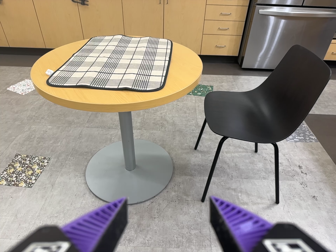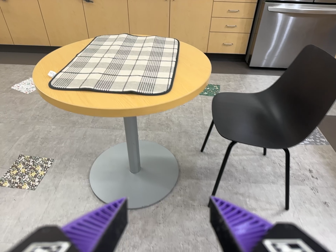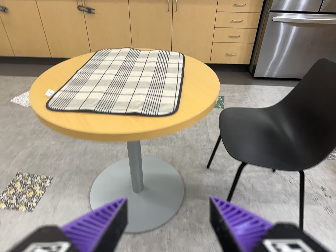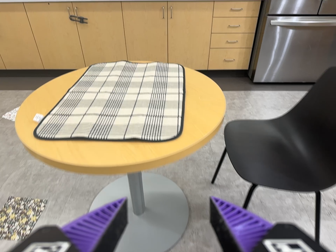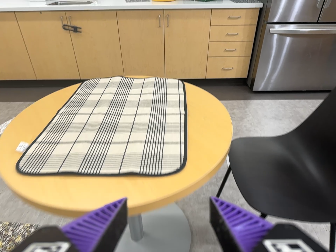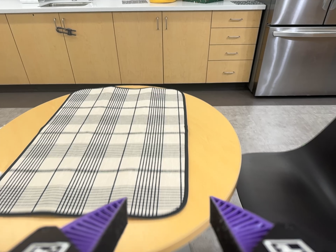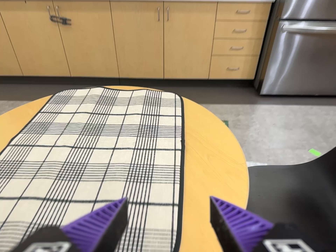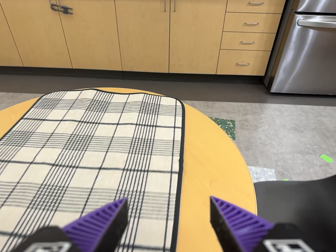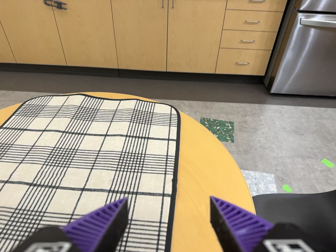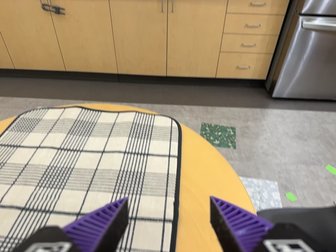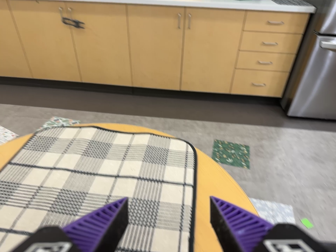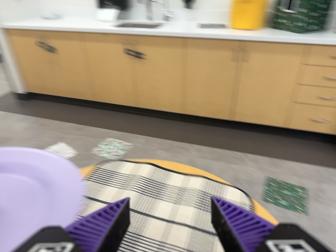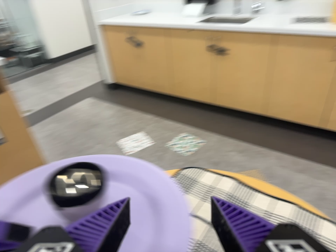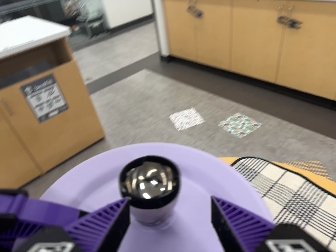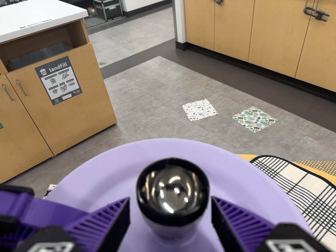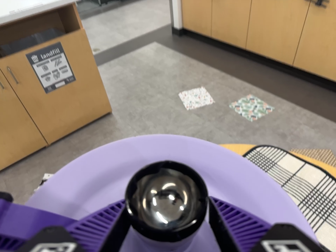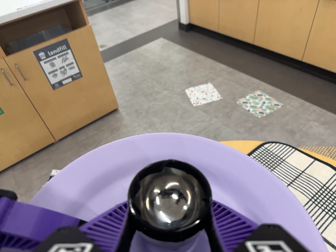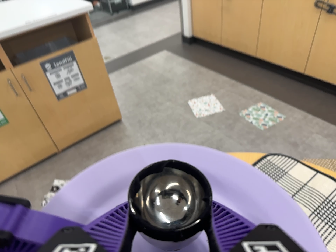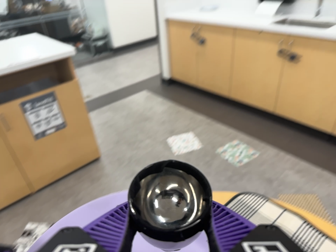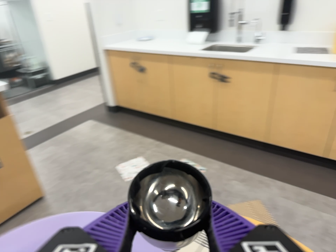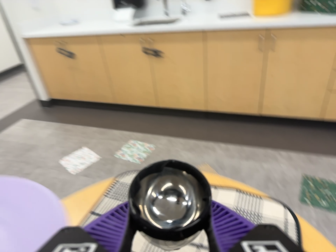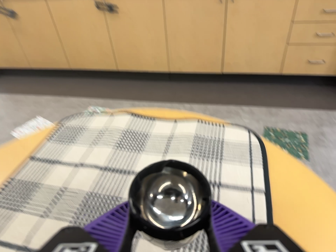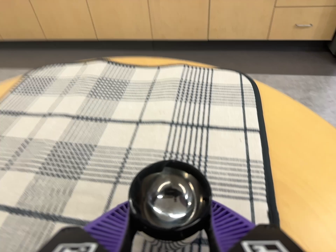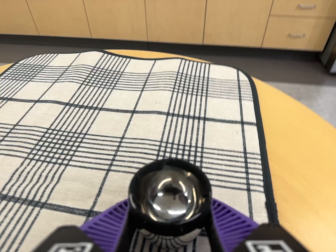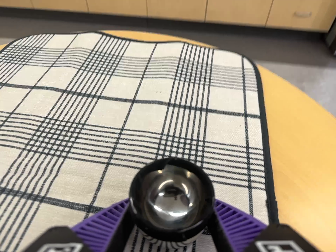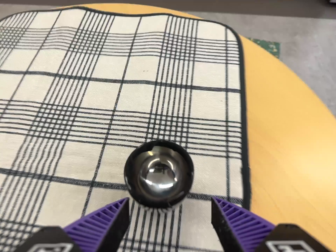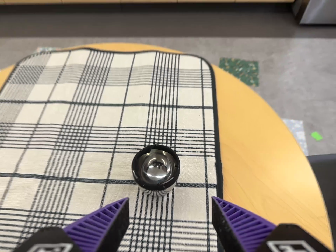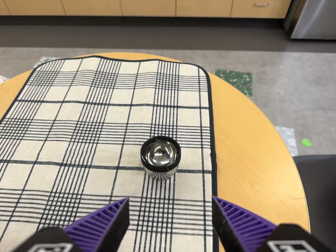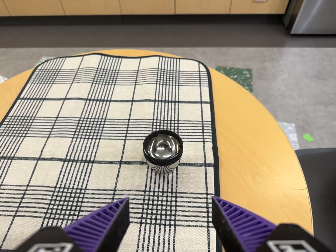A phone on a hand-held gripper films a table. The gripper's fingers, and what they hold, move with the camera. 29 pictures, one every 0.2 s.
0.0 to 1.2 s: The camera travels forward and toward the top of its view, about 60 cm, so what stands in front looms larger.
1.2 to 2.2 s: The camera swings to its left by about 15 degrees, and the scene slides to the right. It travels toward the top of its view and forward, about 30 cm, so close, fixed things drift downward. It rolls about its line of sight by about 10 degrees, and the scene rotates clockwise.
2.2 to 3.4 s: The camera swings to its left by about 30 degrees, and the scene slides to the right. It travels to its left, toward the top of its view and forward, about 16 cm, so close, fixed things drift to the right. Its aim tips toward the bottom of its view by about 10 degrees. It rolls about its line of sight by about 15 degrees, and the scene rotates clockwise.
3.4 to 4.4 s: The scene slides to the left, as the camera pans about 40 degrees to its right. It travels toward the bottom of its view, to its right and forward, about 30 cm, so close, fixed things drift upward. It rolls about its line of sight by about 20 degrees, and the scene rotates counterclockwise.
4.4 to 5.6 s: The camera travels backward, about 20 cm, so what stands in front gets smaller.
The film runs forward here.
